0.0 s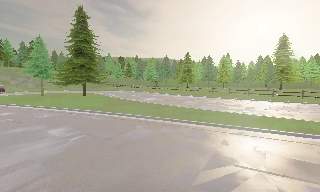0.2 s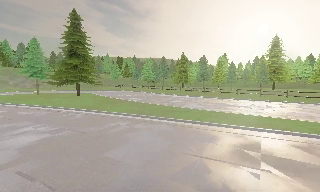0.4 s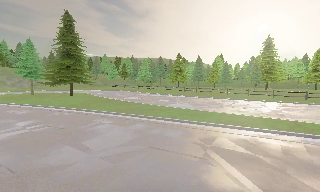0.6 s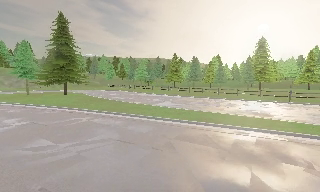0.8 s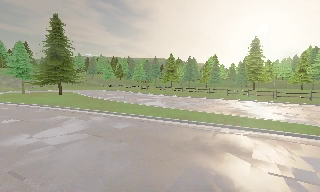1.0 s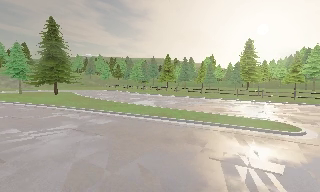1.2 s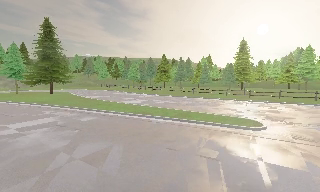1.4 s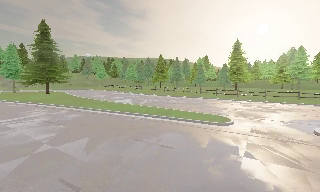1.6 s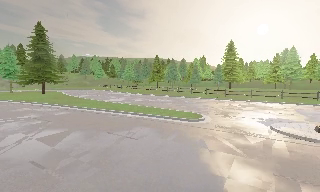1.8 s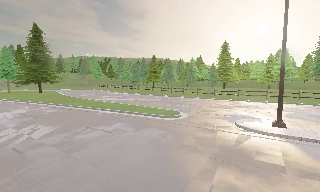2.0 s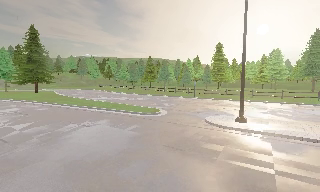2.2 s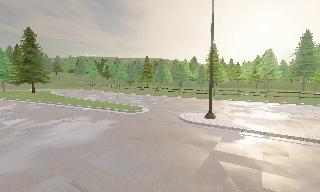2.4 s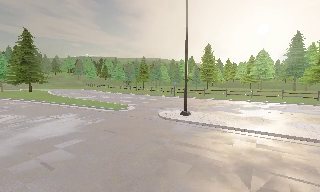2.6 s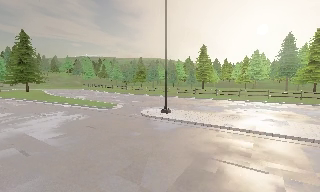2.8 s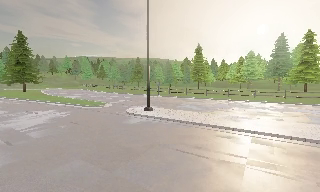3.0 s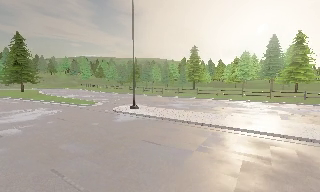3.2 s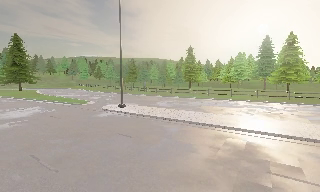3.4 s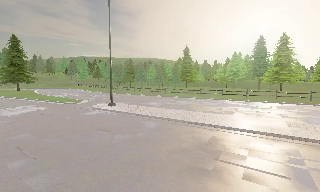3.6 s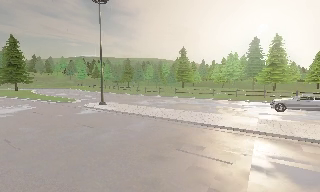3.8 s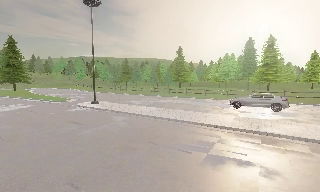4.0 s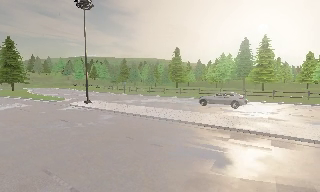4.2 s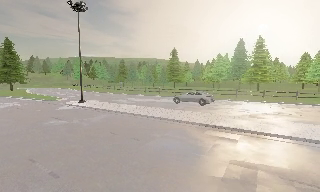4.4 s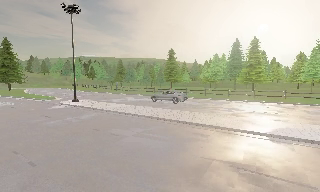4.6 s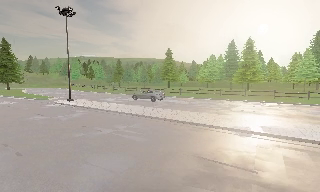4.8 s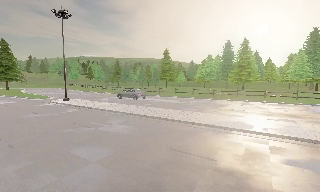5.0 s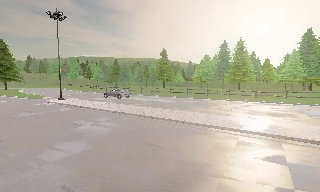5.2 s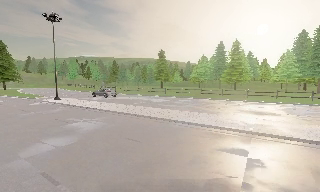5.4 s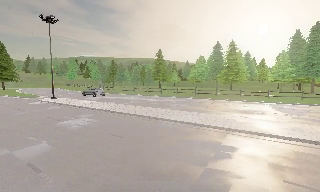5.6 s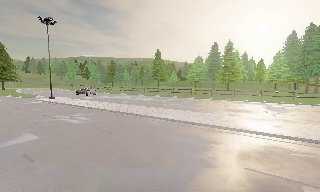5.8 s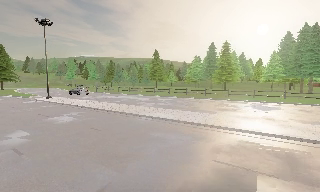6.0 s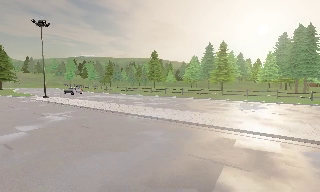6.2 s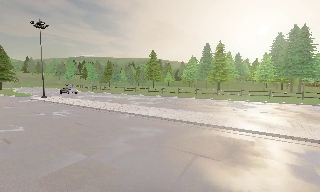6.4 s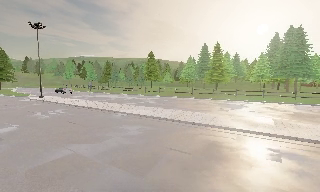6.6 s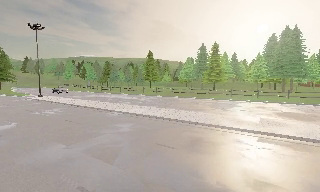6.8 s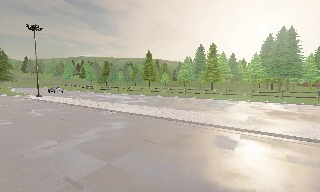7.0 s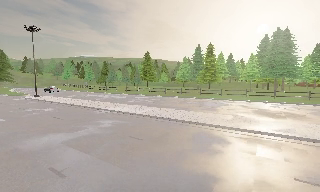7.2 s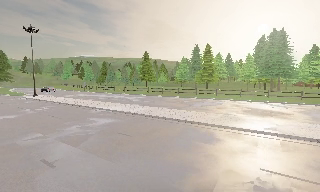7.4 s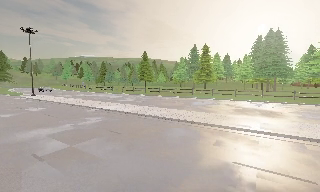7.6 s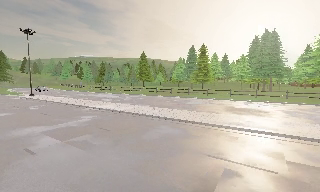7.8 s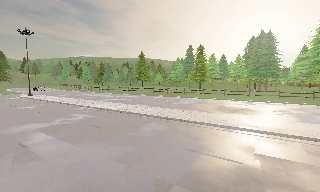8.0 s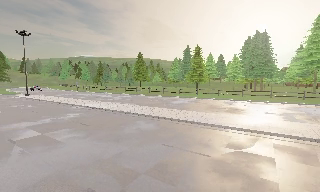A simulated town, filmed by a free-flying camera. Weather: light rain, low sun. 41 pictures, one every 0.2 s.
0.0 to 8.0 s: The camera travels to its right and backward, about 55 m, so close, fixed things drift to the left. It loses speed.
The film runs forward here.
